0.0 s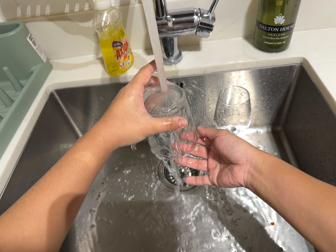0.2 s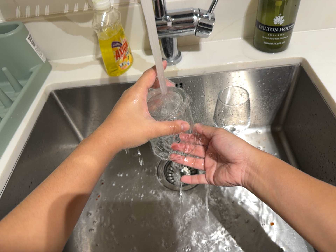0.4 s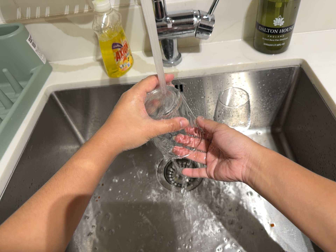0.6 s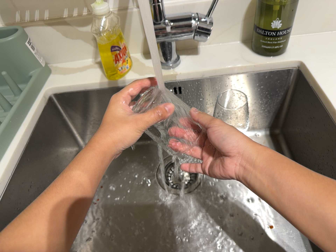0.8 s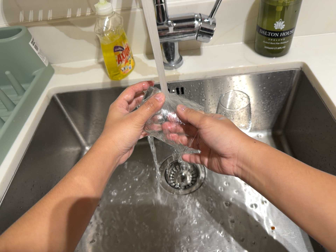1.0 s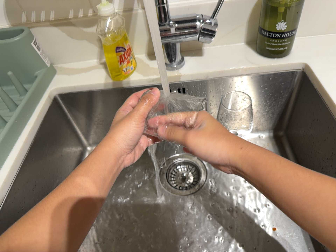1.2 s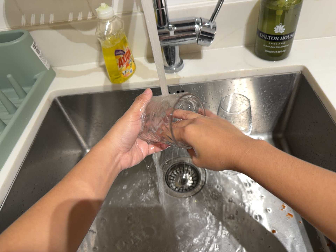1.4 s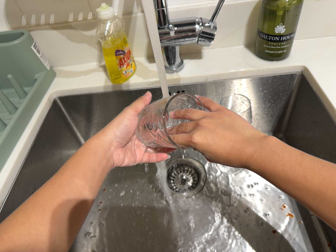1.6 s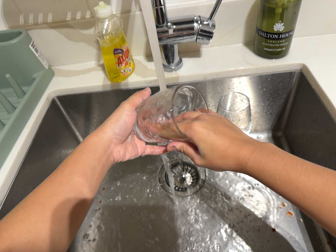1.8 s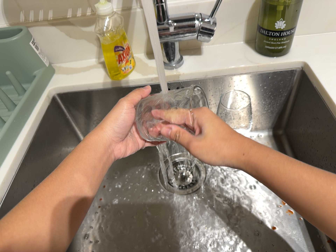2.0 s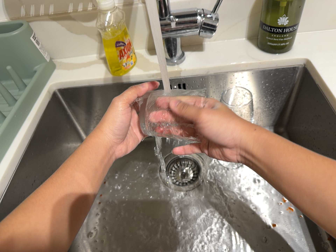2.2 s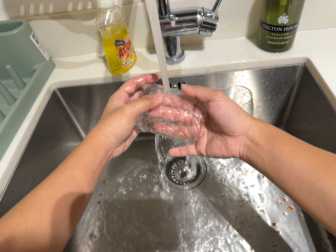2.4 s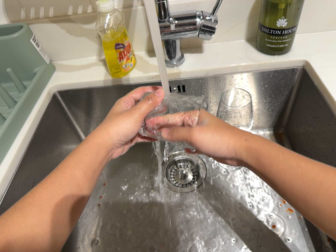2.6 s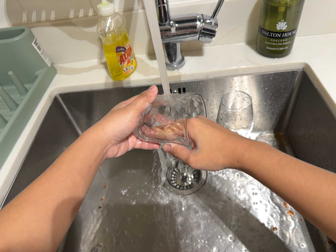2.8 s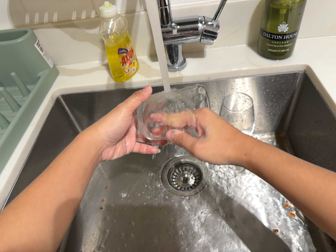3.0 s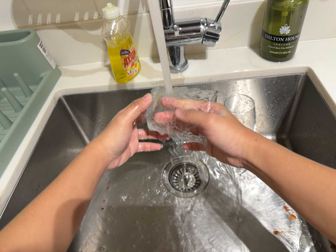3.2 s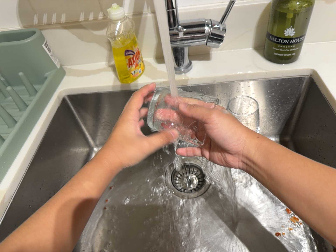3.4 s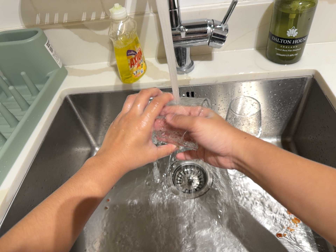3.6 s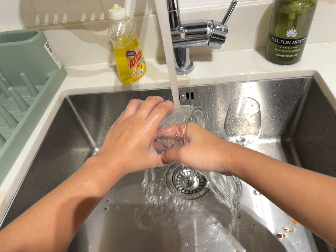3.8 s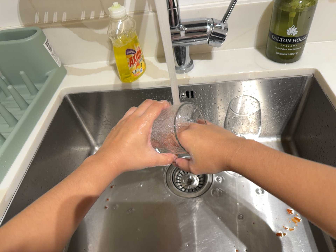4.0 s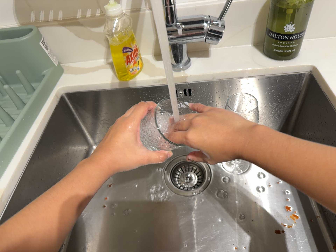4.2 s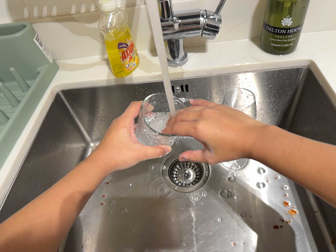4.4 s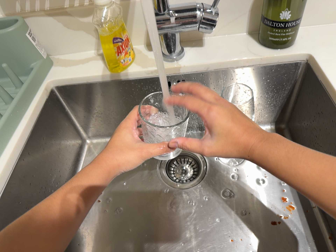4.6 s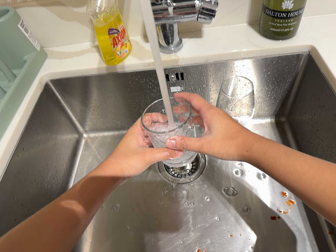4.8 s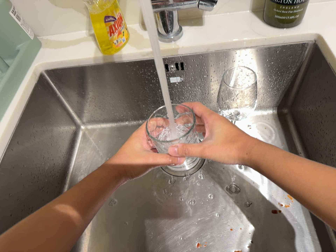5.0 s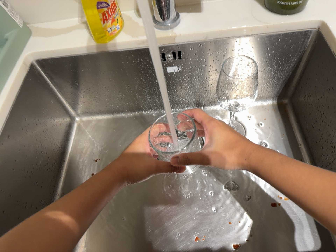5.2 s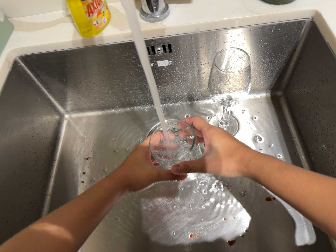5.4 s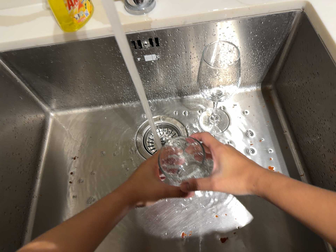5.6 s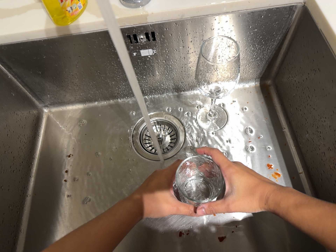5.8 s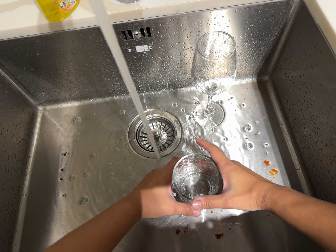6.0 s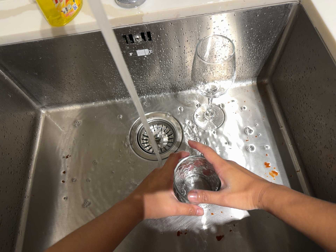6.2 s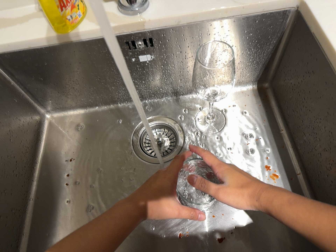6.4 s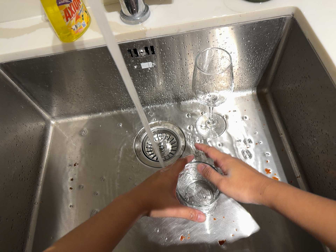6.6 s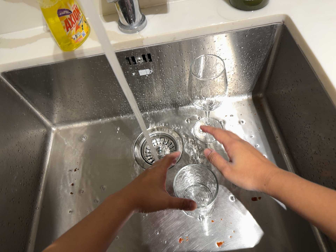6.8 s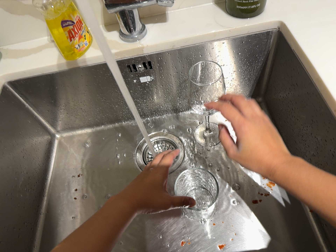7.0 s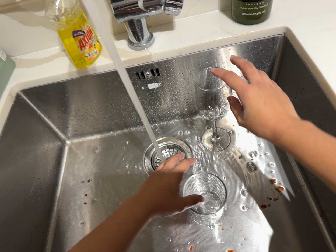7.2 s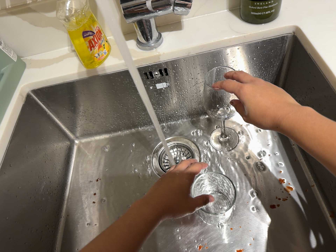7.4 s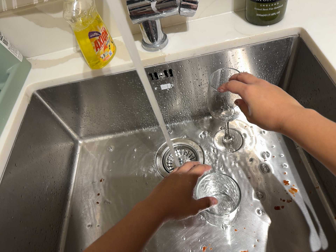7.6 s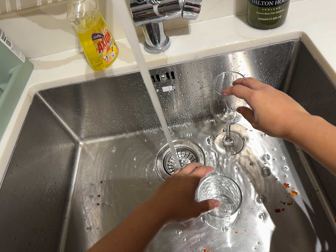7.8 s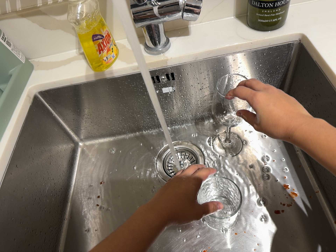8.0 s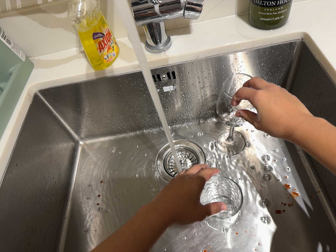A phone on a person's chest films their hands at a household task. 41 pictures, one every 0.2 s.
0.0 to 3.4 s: The camera shifts only a little, or ends up much as it began.
3.4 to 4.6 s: The camera shifts only a little, or ends up much as it began.
4.6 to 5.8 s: The camera travels forward, about 8 cm, so what stands in front looms larger. Its aim tips toward the bottom of its view by about 10 degrees, and the scene shifts upward.
5.8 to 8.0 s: The camera travels backward, about 6 cm, so what stands in front gets smaller. Its aim tips toward the top of its view by about 10 degrees, and the scene shifts downward.
The film runs backward here.
